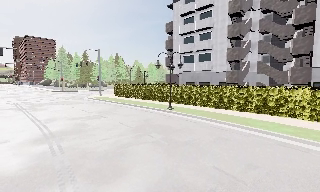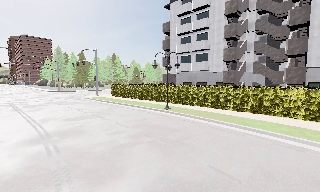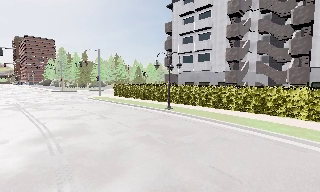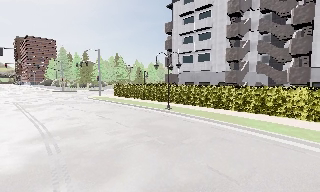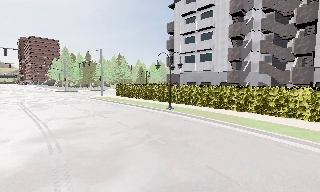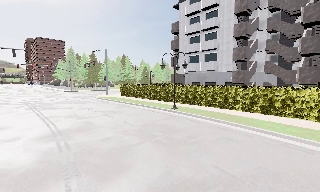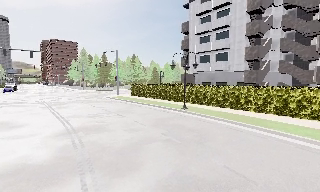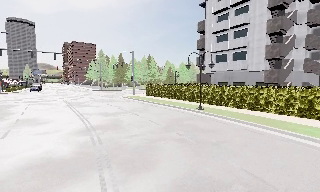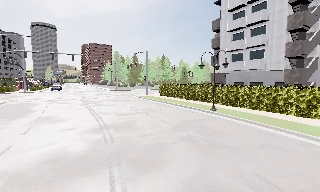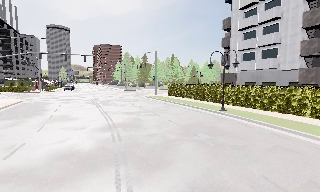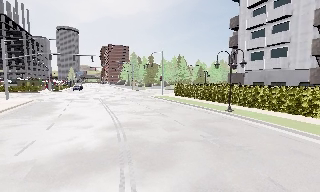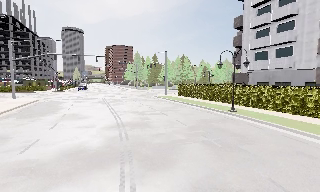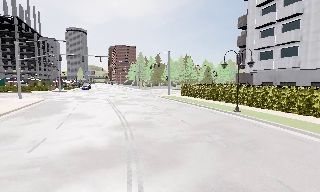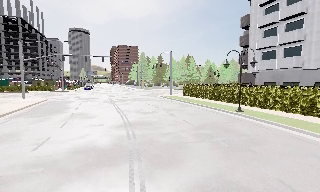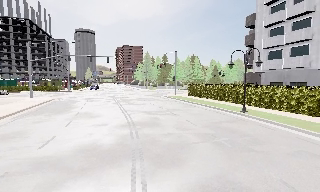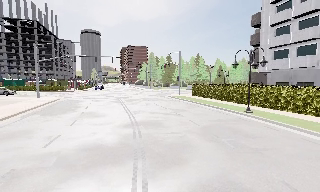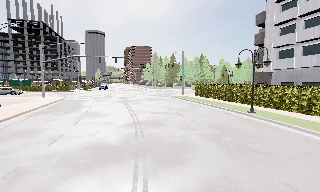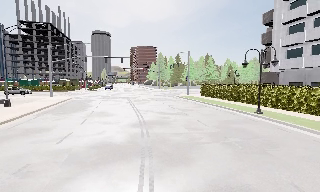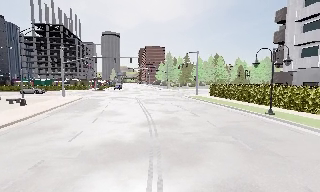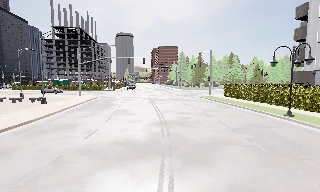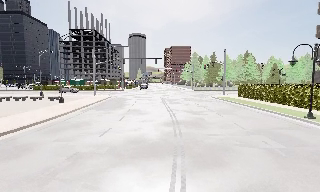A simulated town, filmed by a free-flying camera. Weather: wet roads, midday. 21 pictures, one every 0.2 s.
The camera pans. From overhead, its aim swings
counterclockwise.
The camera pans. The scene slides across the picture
to the right.
0.0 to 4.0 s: The camera swings to its left by about 45 degrees, and the scene slides to the right. It travels backward and to its right, about 1 m.
The film runs backward here.
